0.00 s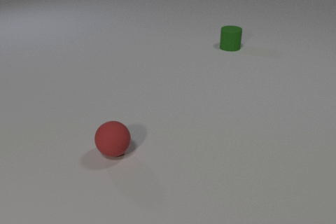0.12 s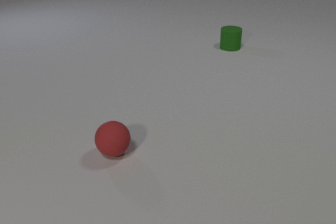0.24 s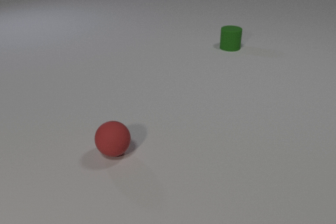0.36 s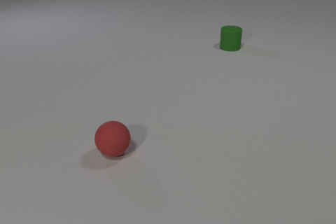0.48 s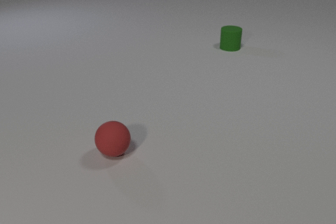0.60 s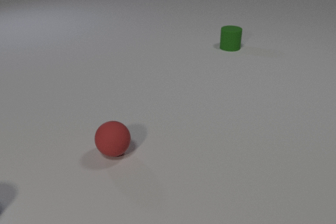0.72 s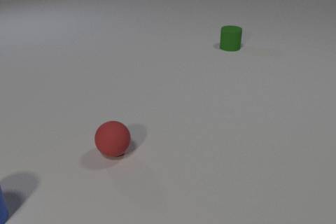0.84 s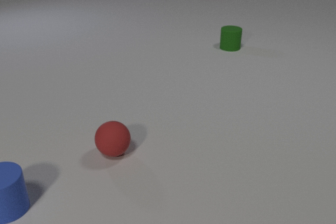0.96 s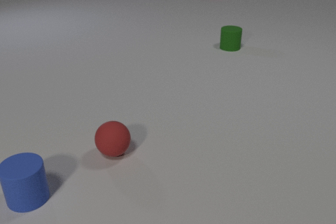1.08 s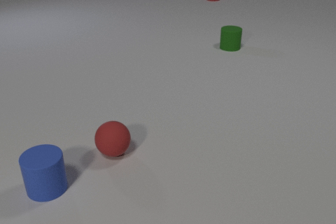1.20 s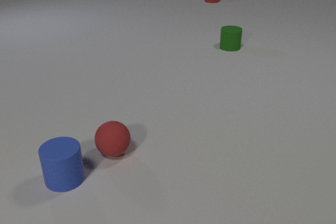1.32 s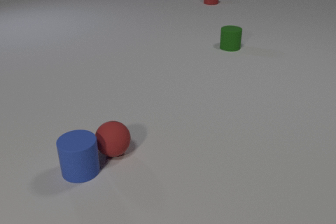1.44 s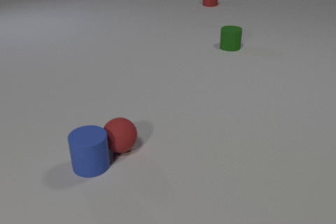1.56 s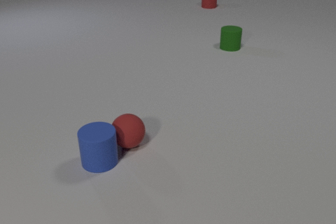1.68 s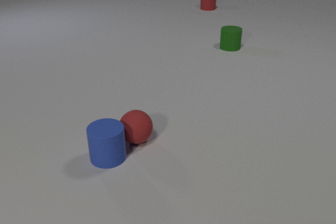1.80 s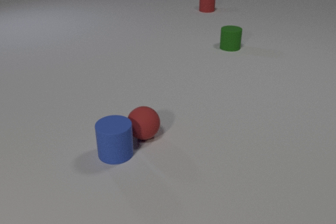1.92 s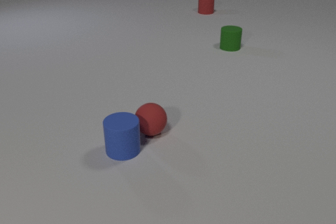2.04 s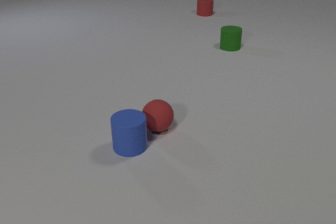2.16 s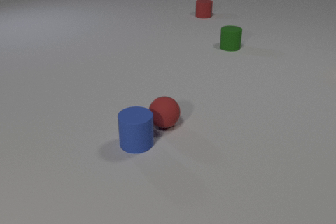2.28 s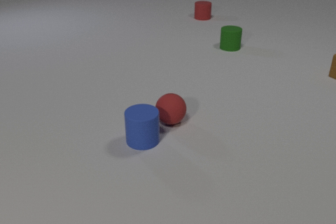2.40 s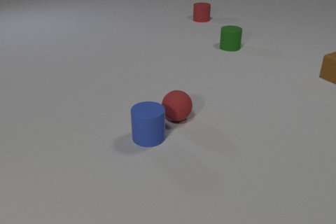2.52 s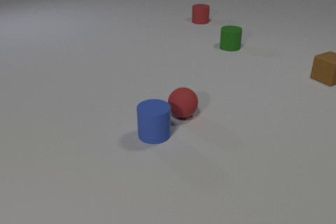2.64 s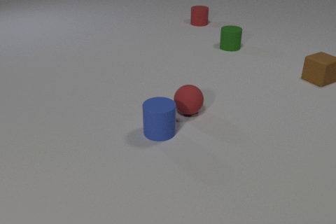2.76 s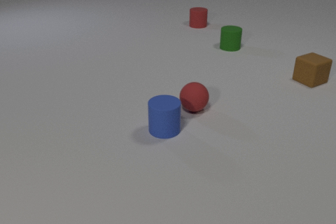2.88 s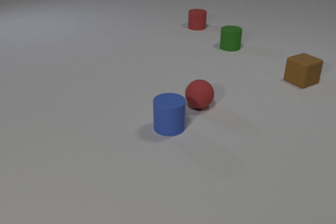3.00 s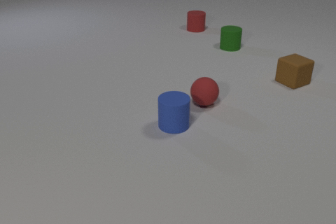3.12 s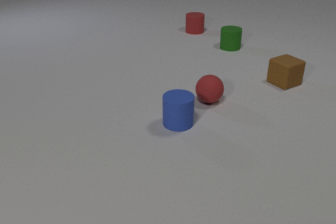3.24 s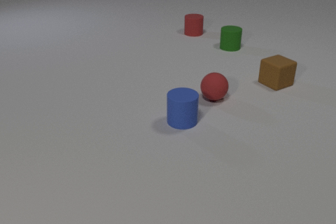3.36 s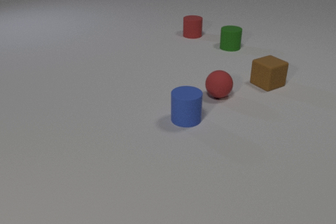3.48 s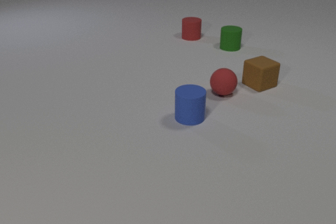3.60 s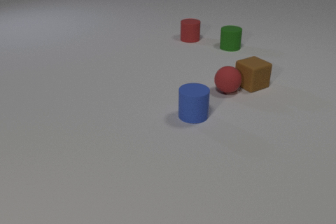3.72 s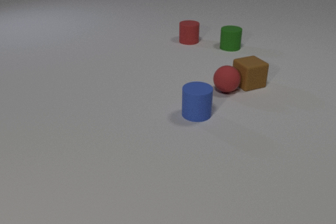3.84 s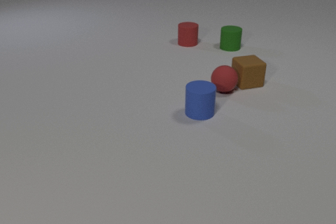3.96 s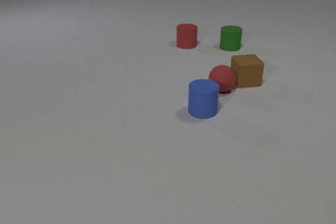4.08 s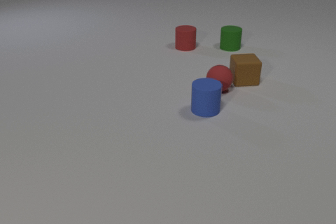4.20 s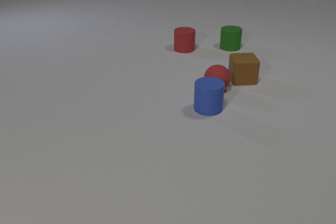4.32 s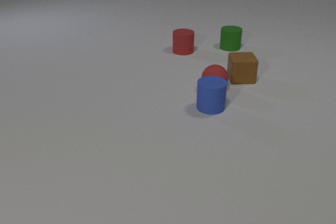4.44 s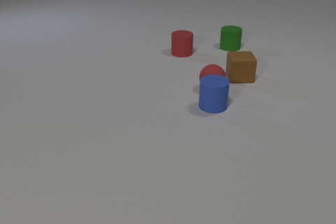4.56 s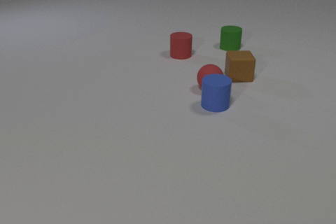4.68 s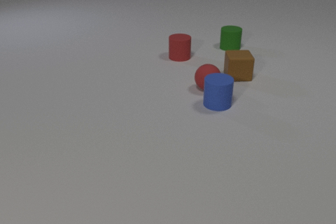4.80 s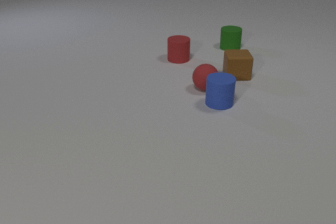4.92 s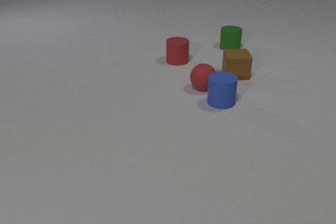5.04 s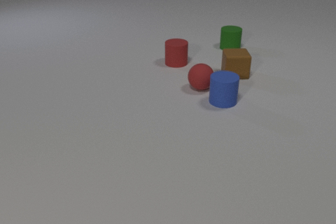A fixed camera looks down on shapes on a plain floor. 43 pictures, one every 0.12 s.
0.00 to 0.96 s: The blue rubber cylinder comes in at the left edge, slides to the right. The red rubber cylinder comes in at the top edge, slides toward the camera.
0.96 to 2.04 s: The blue rubber cylinder slides to the right and away from the camera. The red rubber sphere rolls to the right and away from the camera. The red rubber cylinder slides toward the camera. The blue rubber cylinder and the red rubber sphere collide.
2.04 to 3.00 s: The blue rubber cylinder slides to the right and away from the camera. The red rubber sphere rolls away from the camera and to the right. The brown rubber cube comes in at the right edge, slides to the left and toward the camera. The red rubber cylinder slides toward the camera.
3.00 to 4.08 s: The blue rubber cylinder slides away from the camera and to the right. The red rubber sphere rolls away from the camera and to the right. The brown rubber cube slides to the left, spins clockwise seen from above by about 30 degrees, its near face sliding to the left. The red rubber cylinder slides toward the camera. The red rubber sphere and the brown rubber cube collide.
4.08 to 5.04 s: The blue rubber cylinder slides away from the camera and to the right. The red rubber sphere rolls to the left. The brown rubber cube slides away from the camera and to the left. The red rubber cylinder slides toward the camera.
What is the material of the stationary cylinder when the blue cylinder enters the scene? rubber.
What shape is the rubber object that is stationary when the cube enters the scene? cylinder.
Are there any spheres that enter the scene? no.
